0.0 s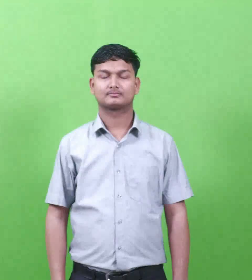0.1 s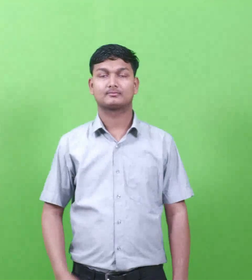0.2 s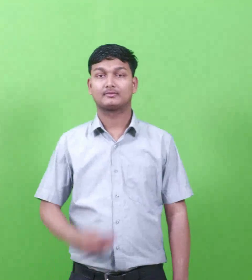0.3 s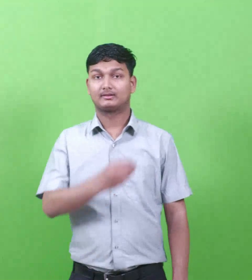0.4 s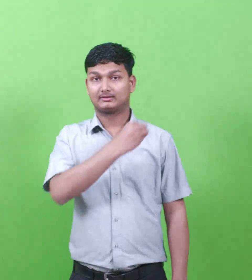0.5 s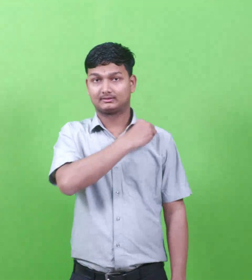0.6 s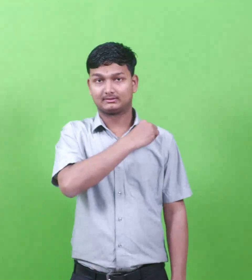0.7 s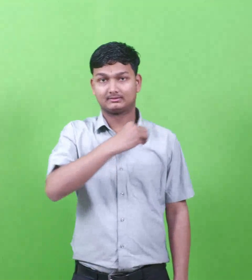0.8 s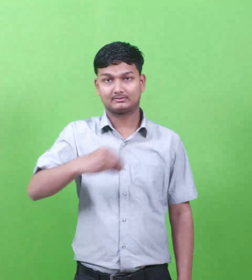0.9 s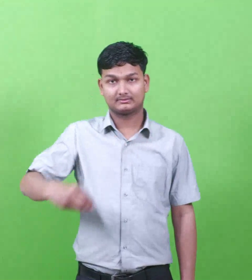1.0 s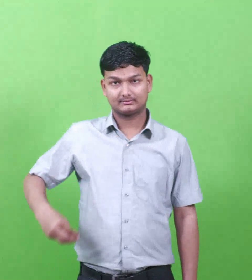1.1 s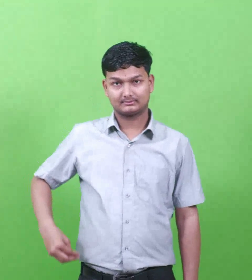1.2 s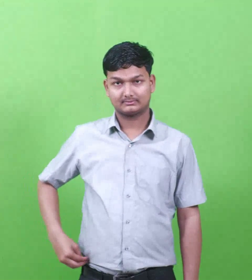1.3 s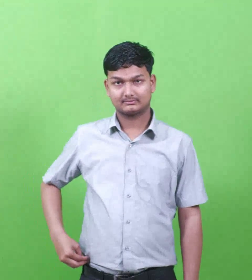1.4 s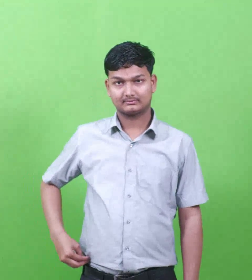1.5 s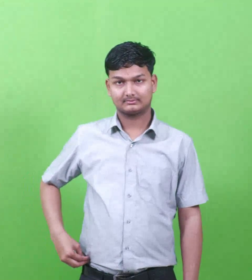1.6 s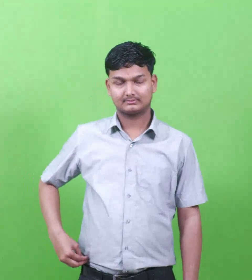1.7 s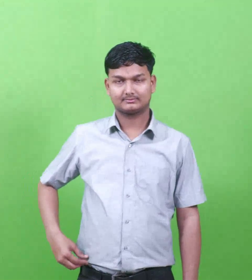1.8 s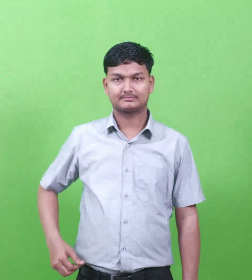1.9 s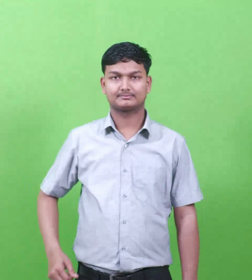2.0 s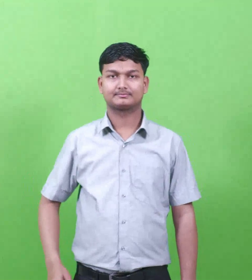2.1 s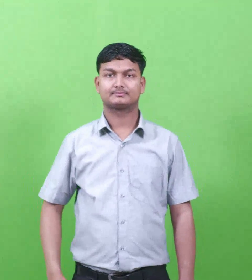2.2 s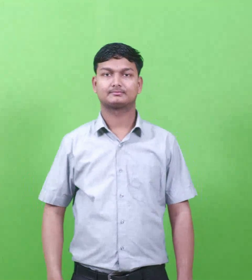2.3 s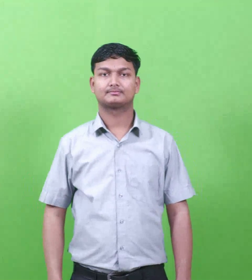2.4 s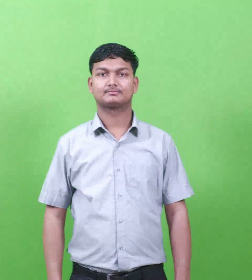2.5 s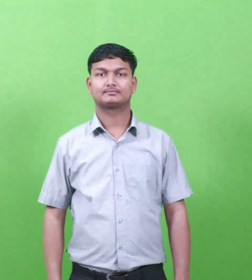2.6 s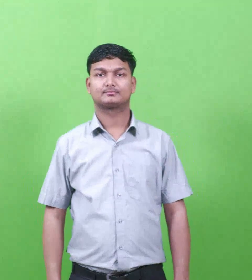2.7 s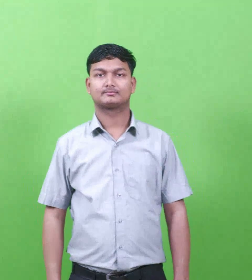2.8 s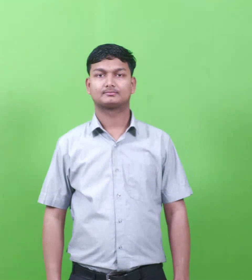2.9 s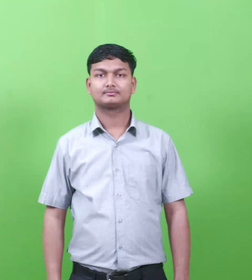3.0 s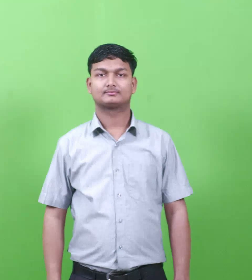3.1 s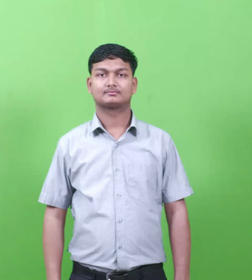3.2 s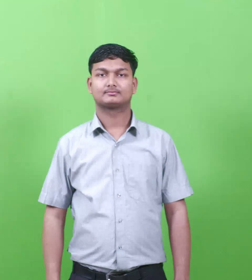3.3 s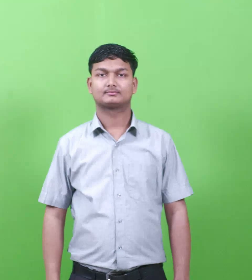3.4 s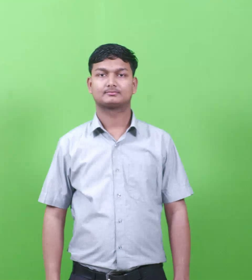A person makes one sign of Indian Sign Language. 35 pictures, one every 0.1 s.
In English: meshach
